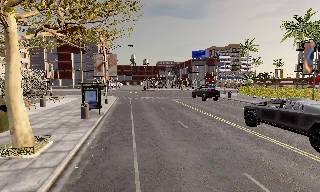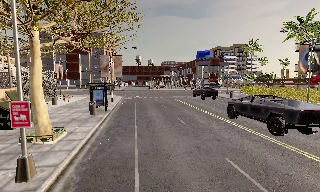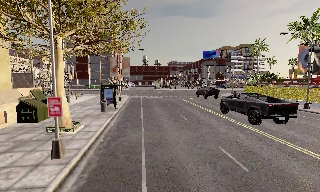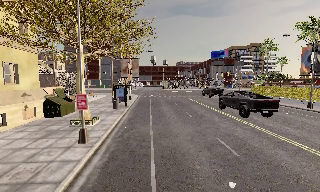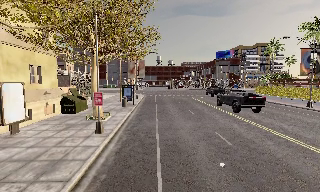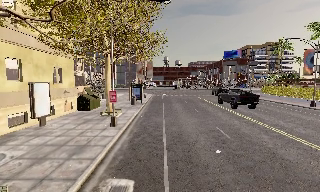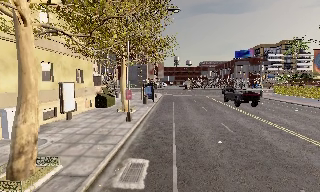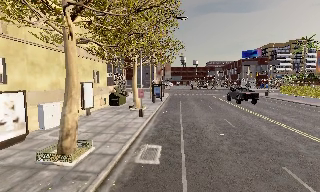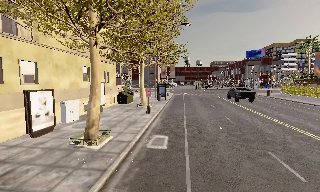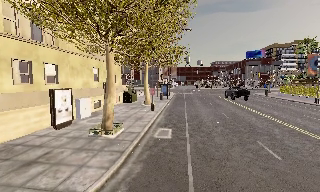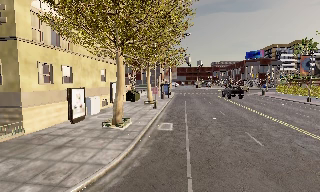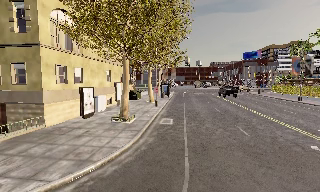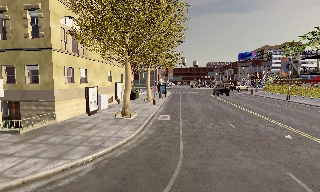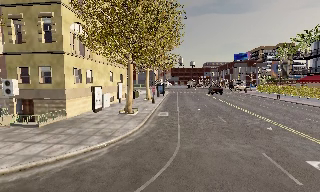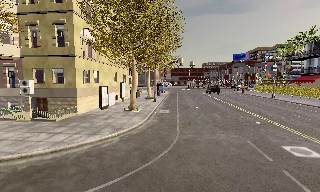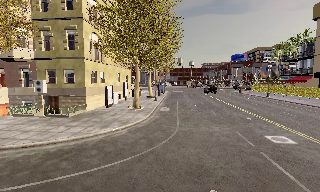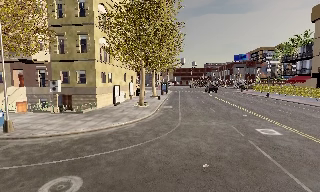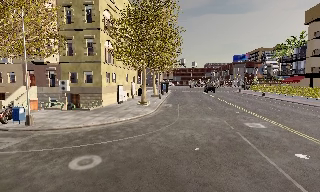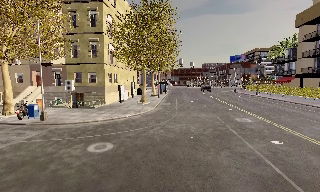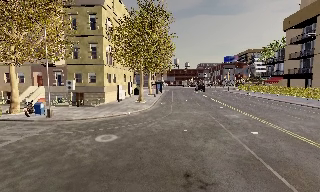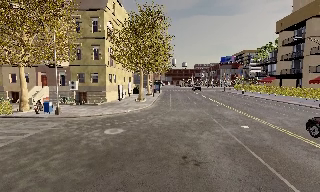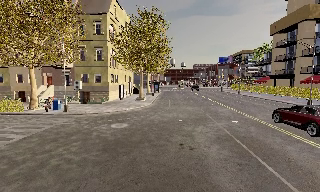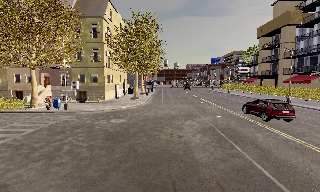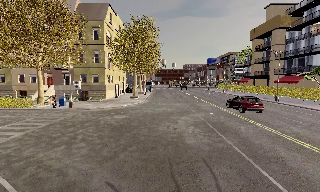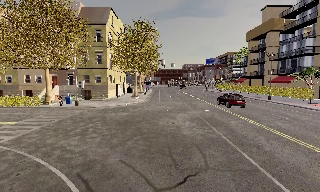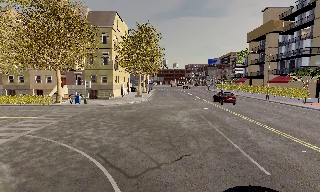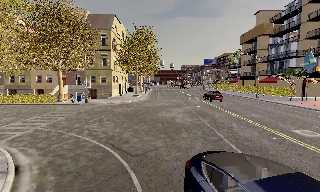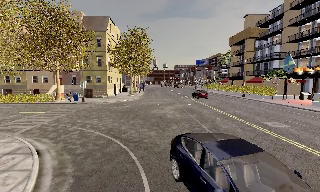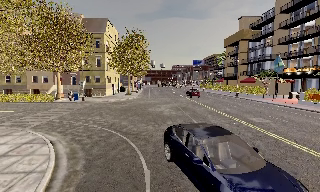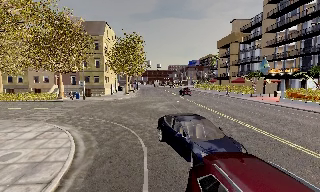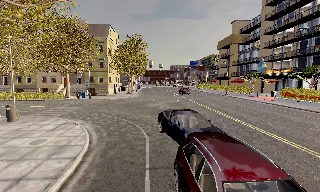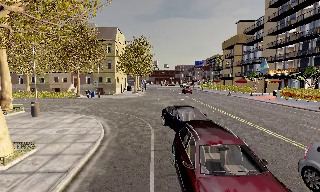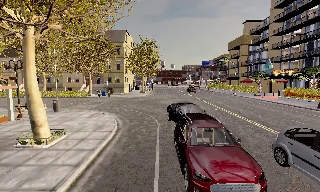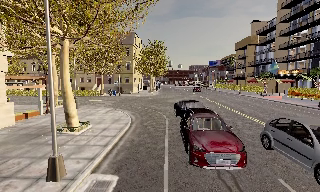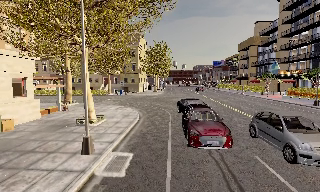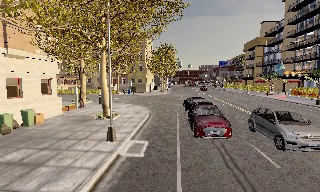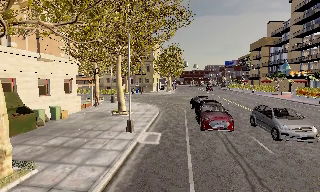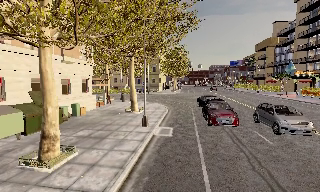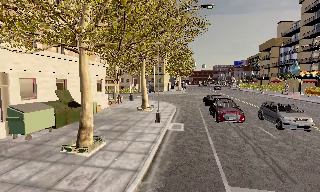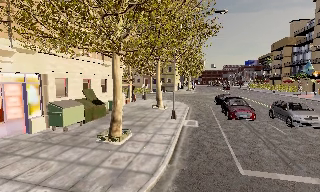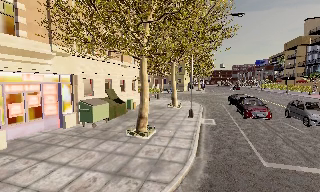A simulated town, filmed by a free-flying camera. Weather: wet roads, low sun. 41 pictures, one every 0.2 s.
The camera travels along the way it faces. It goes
backward.
0.0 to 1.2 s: The scene slides to the right, as the camera pans about 15 degrees to its left. It travels backward, about 7 m, so what stands in front gets smaller.
1.2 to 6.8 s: The camera travels backward, about 40 m, so what stands in front gets smaller.
6.8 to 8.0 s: The camera swings to its left by about 10 degrees, and the scene slides to the right. It travels backward and to its left, about 7 m, so what stands in front gets smaller.
The film runs forward here.
